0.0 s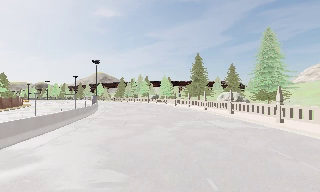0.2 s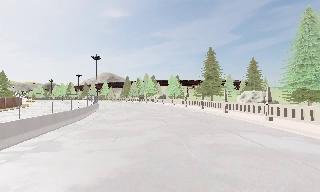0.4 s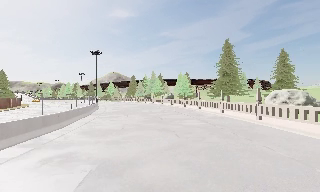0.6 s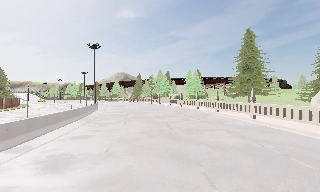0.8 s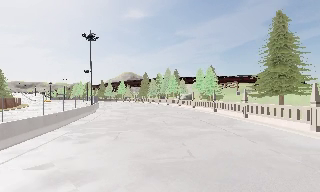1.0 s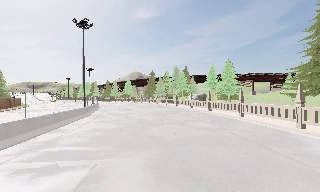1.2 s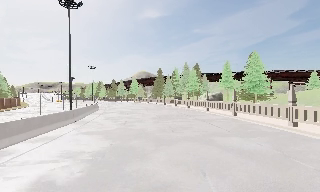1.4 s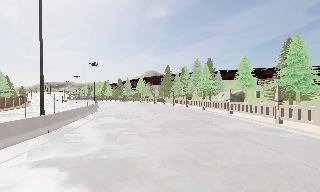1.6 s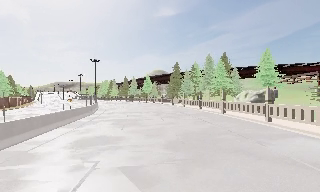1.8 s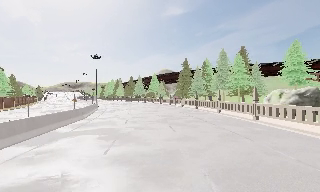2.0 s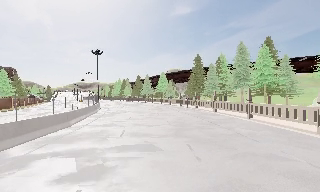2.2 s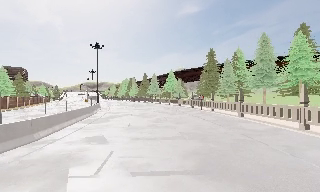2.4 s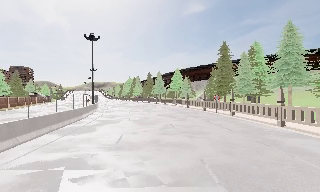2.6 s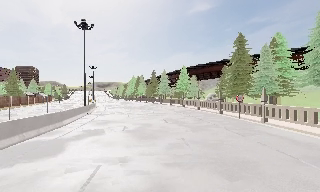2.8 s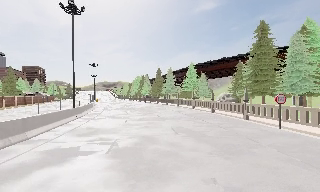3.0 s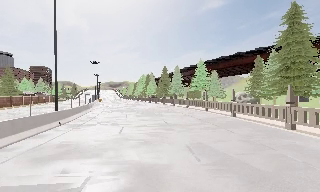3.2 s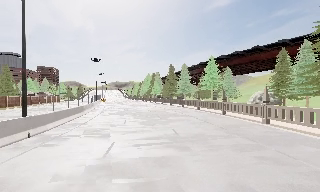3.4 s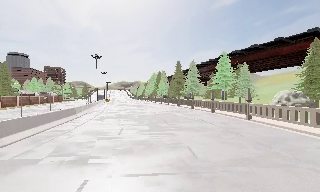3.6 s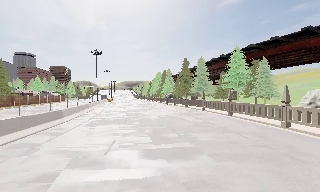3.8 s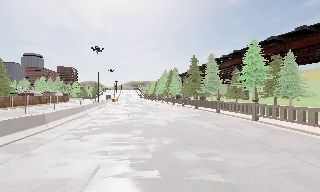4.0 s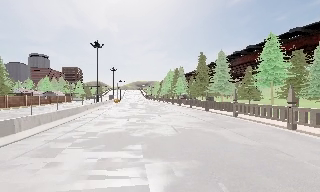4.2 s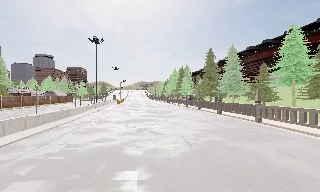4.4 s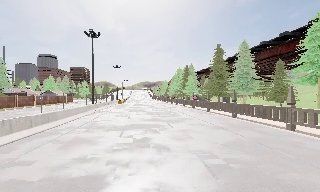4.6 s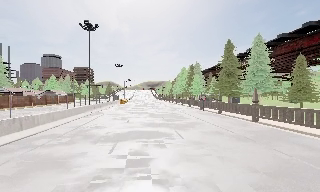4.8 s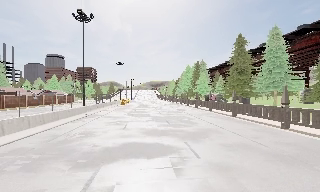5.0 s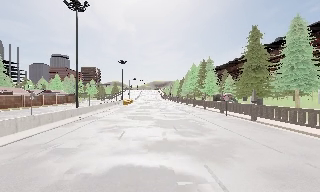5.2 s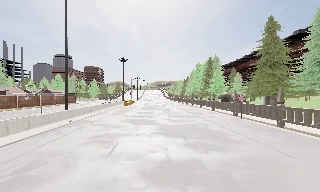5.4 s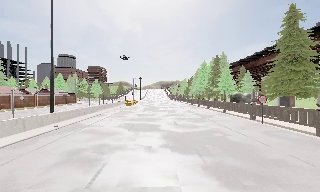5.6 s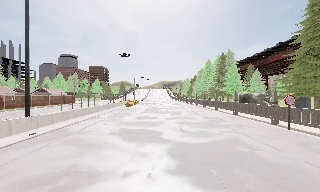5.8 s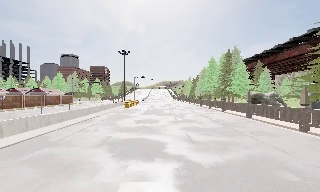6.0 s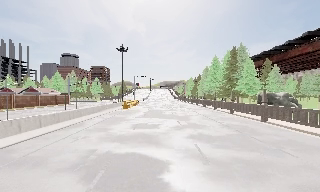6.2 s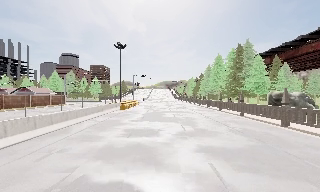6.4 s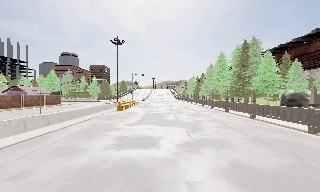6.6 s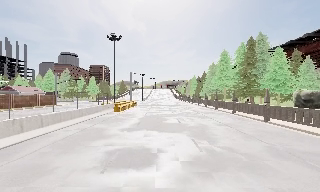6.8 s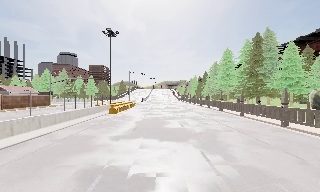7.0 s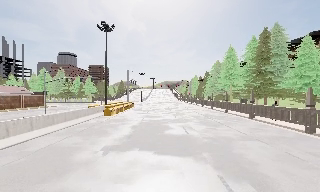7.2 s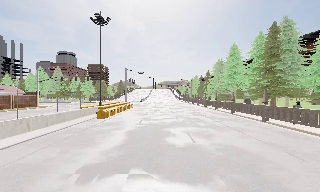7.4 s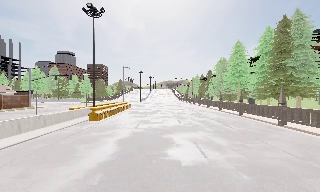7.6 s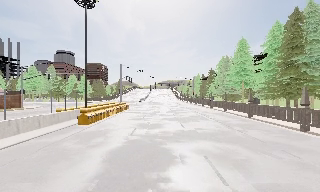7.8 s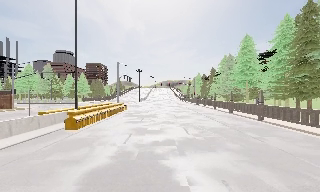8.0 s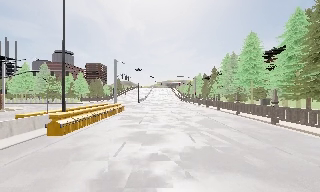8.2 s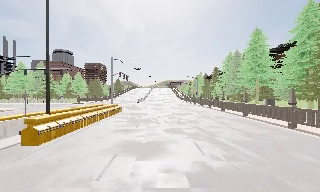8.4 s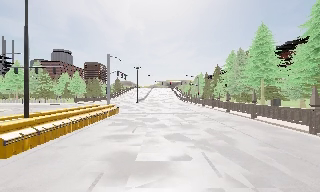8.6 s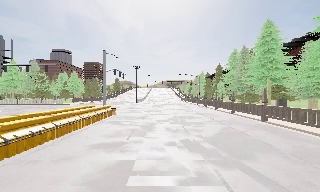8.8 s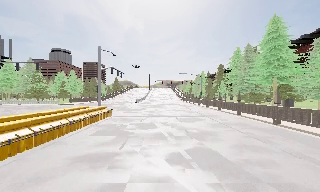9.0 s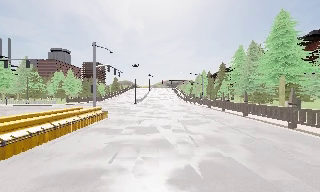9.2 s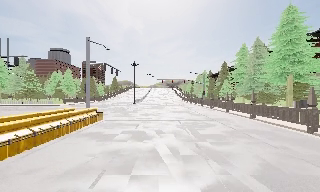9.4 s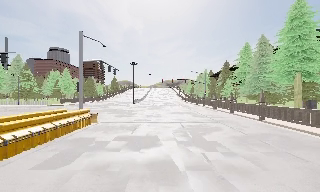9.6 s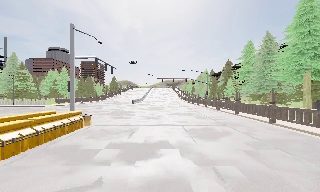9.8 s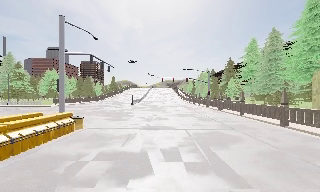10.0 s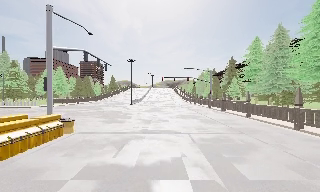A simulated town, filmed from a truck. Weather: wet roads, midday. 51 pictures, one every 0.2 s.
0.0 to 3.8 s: The camera swings to its left by about 45 degrees, and the scene slides to the right. It travels forward, about 85 m.
3.8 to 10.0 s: The camera pans to its left, which is counterclockwise from overhead, by about 10 degrees. It travels forward, about 65 m, so what stands in front looms larger. It loses speed.
The film runs forward here.
